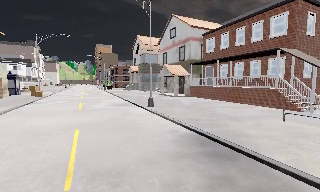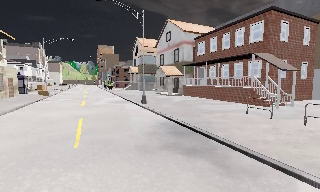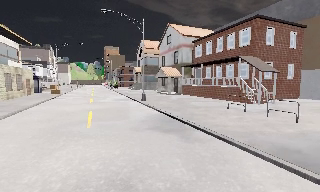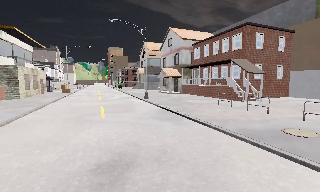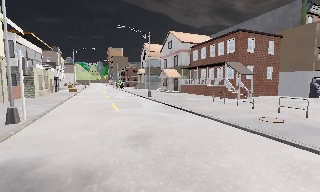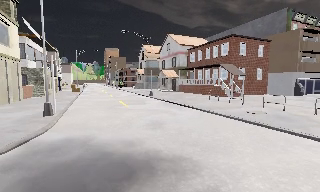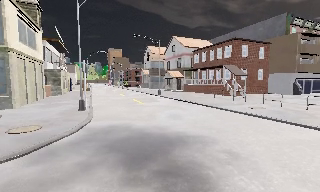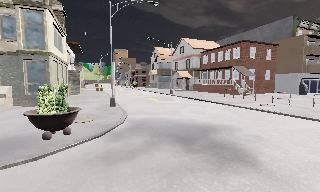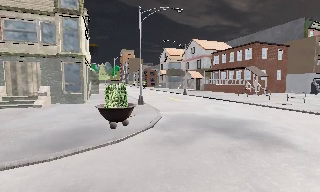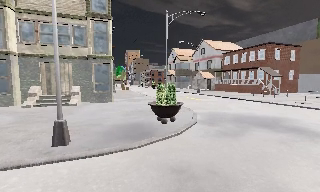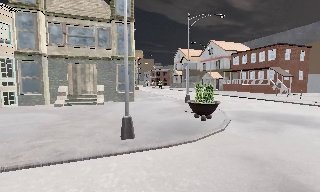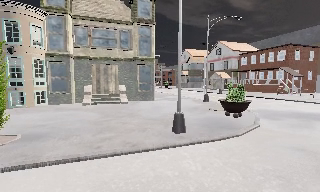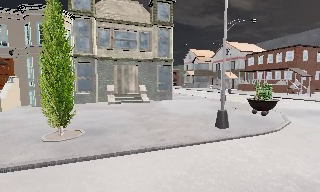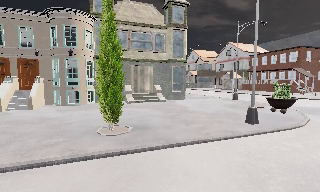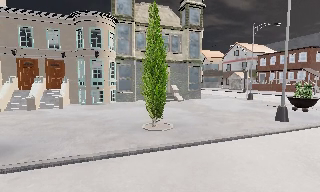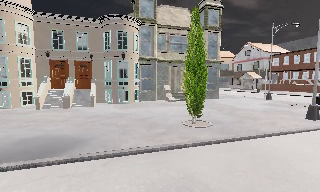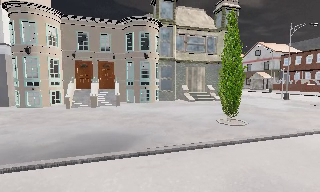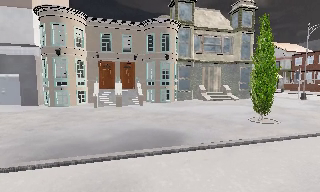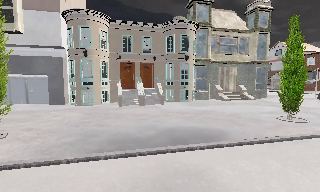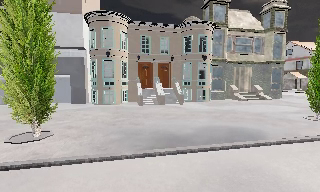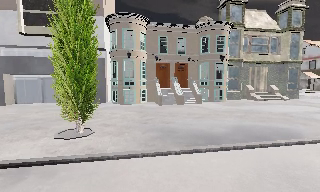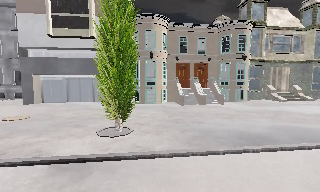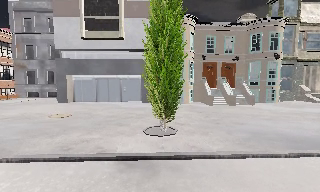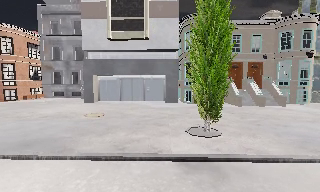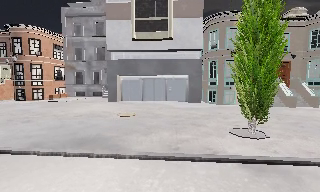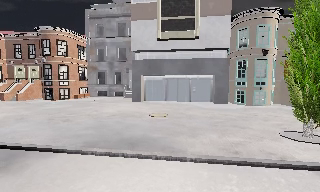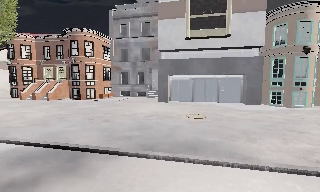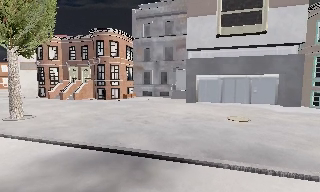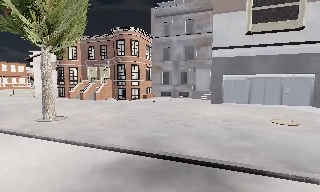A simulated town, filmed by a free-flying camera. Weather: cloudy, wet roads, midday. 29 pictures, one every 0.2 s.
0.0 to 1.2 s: The camera travels backward, about 11 m, so what stands in front gets smaller.
1.2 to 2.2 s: The camera travels to its left and backward, about 9 m, so close, fixed things drift to the right.
2.2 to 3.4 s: The camera travels to its left, about 10 m, so close, fixed things drift to the right.
3.4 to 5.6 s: The camera pans to its left, which is counterclockwise from overhead, by about 35 degrees. It travels to its left, about 14 m, so close, fixed things drift to the right.
The film runs forward here.
